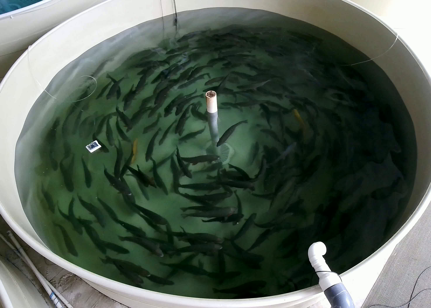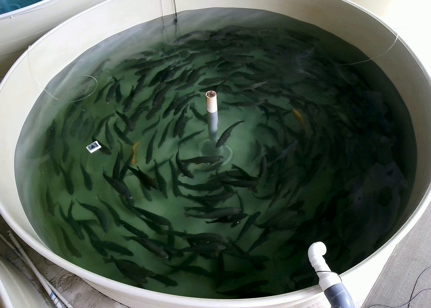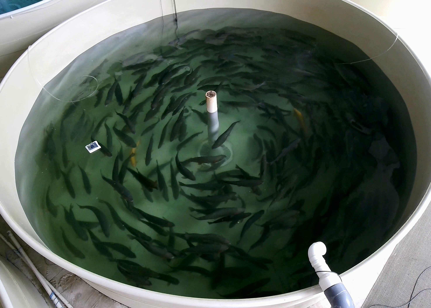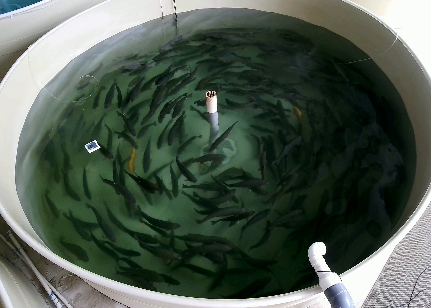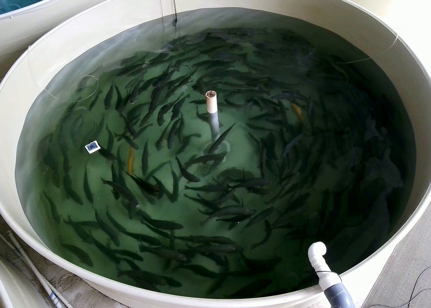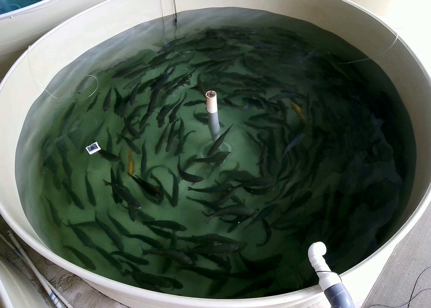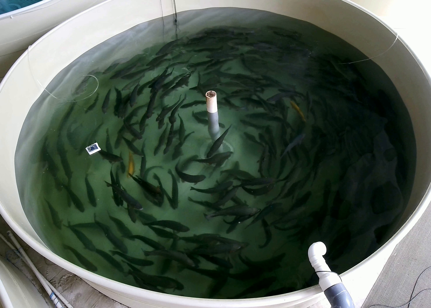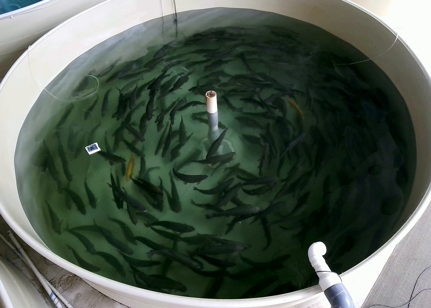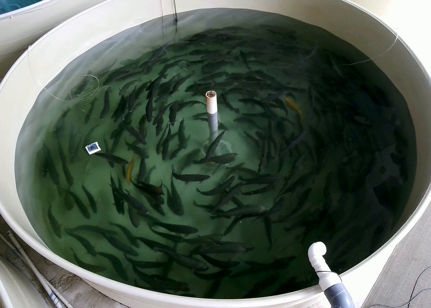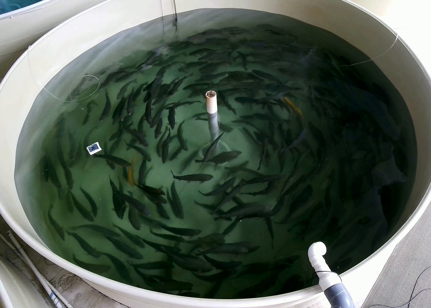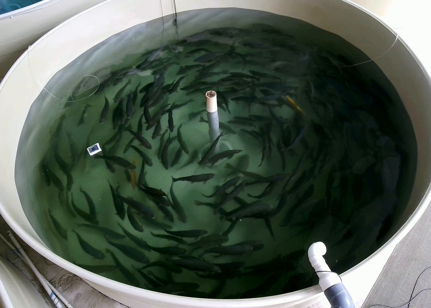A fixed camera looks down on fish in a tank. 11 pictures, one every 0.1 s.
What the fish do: Normal cruising.
